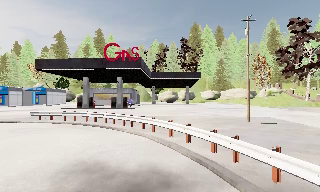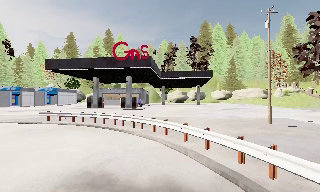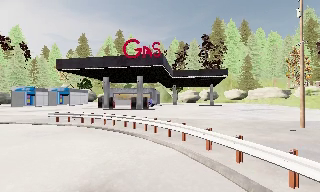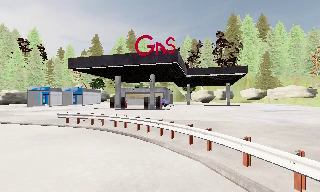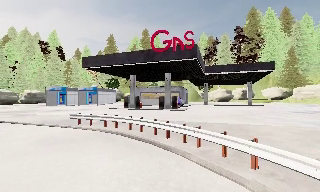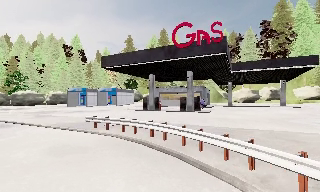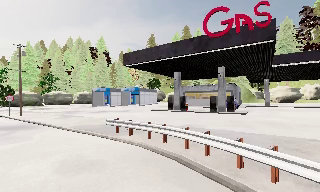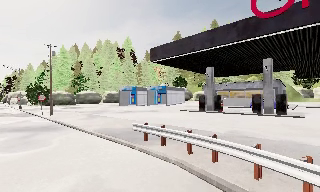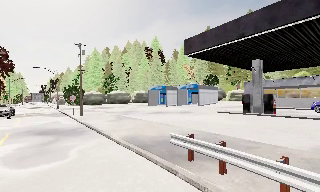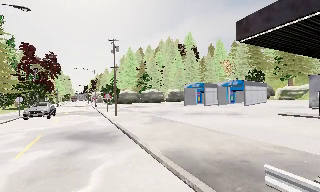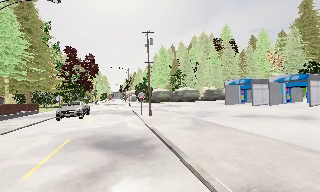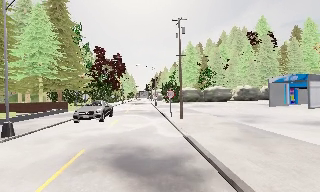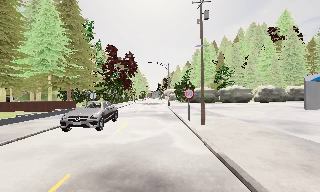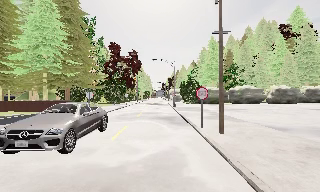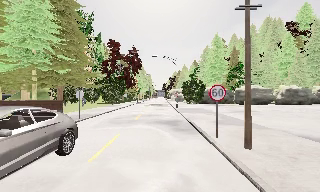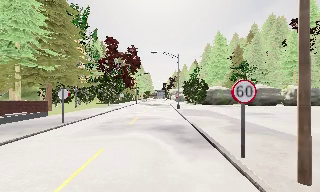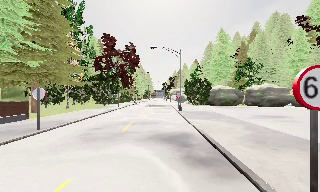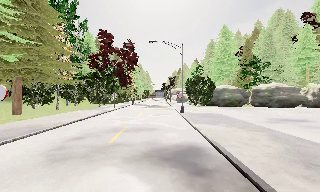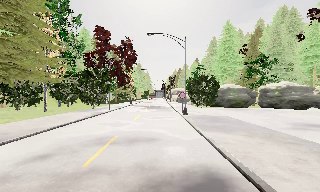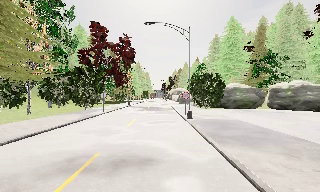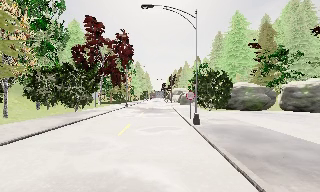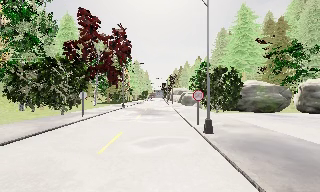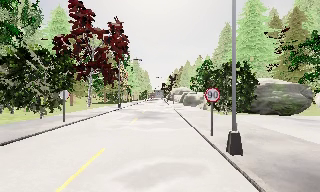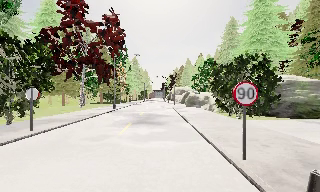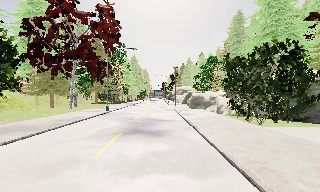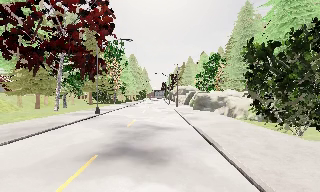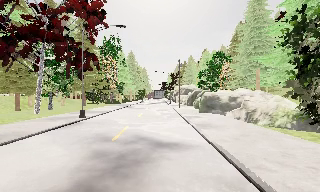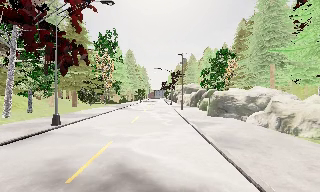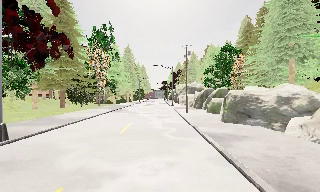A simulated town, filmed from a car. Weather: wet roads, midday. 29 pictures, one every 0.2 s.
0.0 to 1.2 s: The camera pans to its left, which is counterclockwise from overhead, by about 30 degrees. It travels forward, about 7 m, so what stands in front looms larger. It gains speed.
1.2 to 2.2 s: The camera pans to its left, which is counterclockwise from overhead, by about 50 degrees. It travels forward, about 11 m.
2.2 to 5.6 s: The camera travels forward, about 45 m, so what stands in front looms larger.
The film runs forward here.
